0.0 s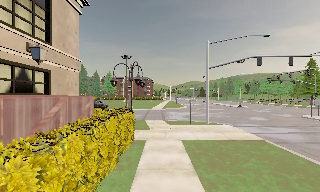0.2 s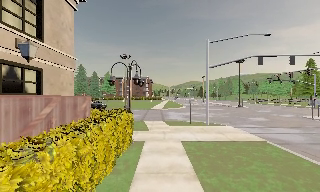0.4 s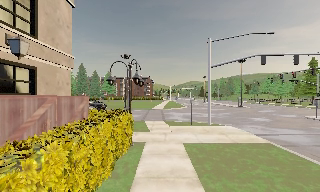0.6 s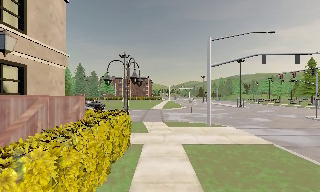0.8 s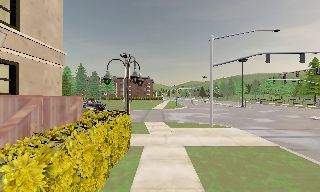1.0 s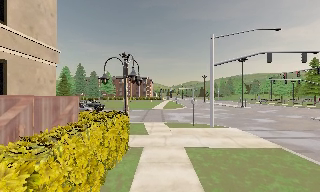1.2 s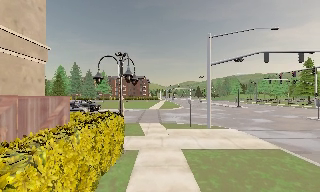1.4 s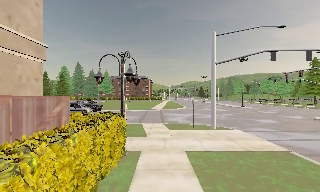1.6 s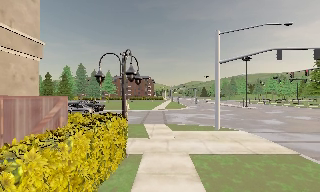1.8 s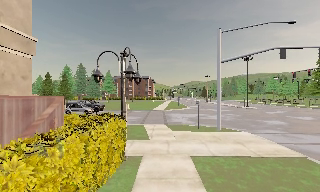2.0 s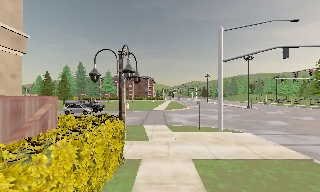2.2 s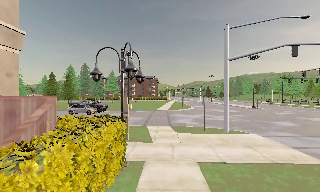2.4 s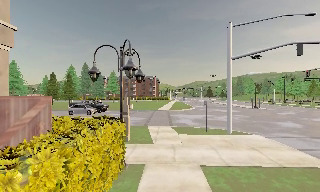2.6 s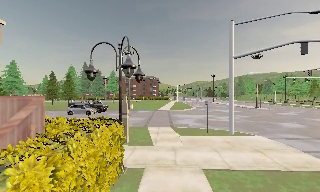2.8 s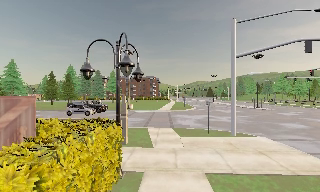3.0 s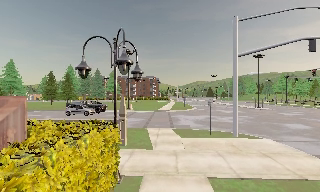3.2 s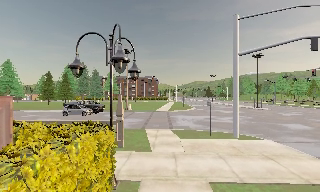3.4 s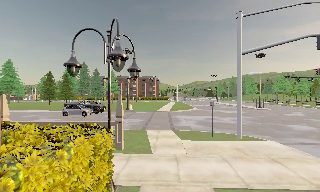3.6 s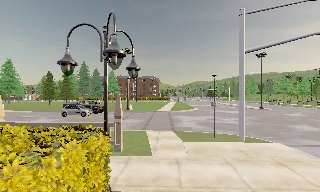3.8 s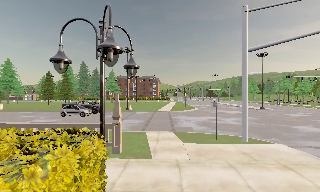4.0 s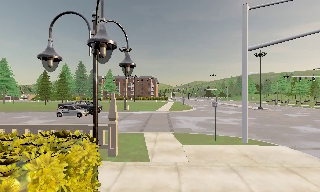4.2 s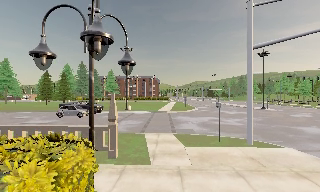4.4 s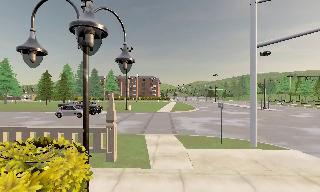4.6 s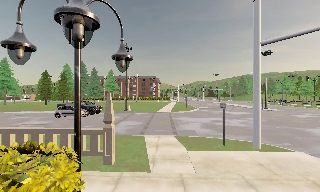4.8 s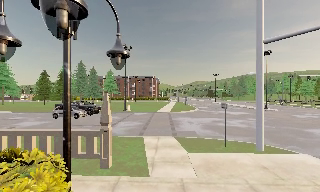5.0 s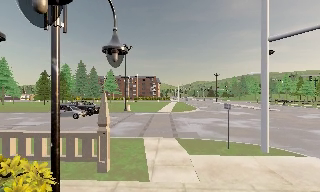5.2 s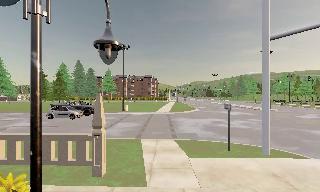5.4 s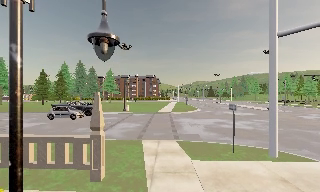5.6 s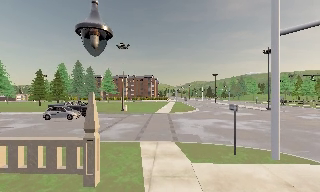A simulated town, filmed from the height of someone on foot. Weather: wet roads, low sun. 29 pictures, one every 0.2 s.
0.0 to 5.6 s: The camera travels forward, about 8 m, so what stands in front looms larger.
The film runs forward here.
